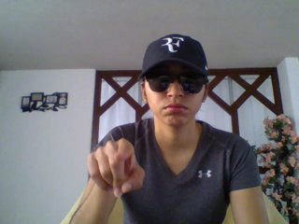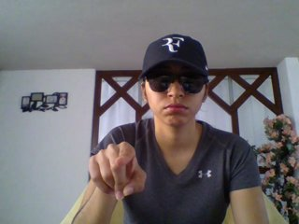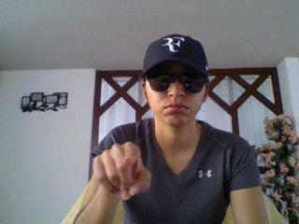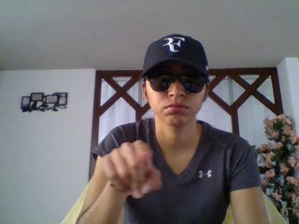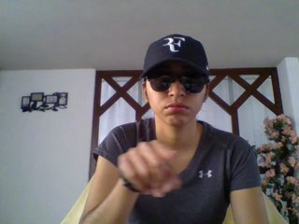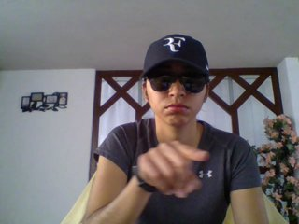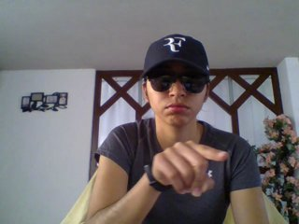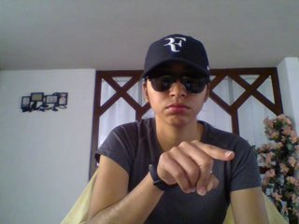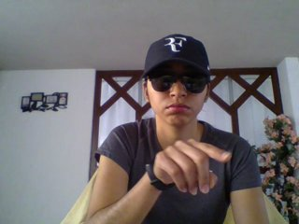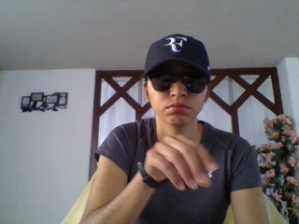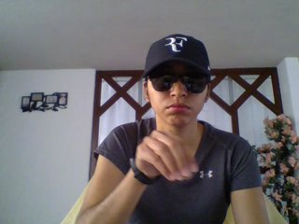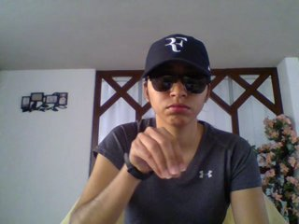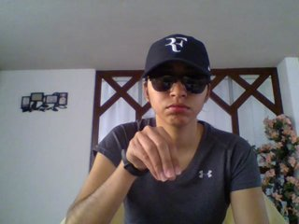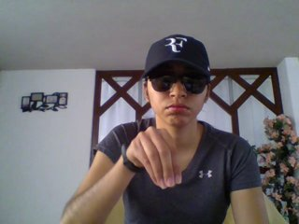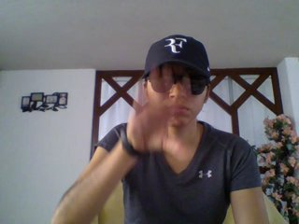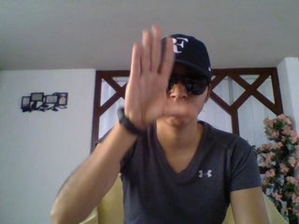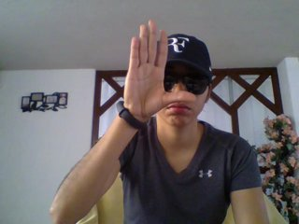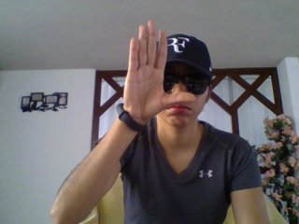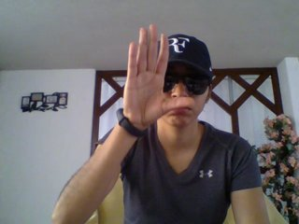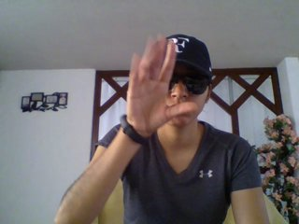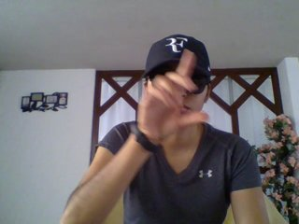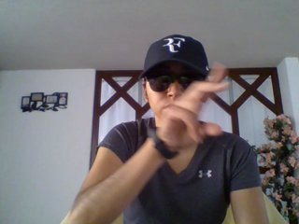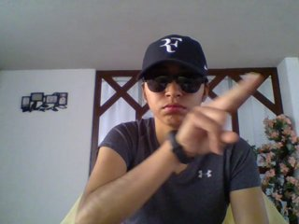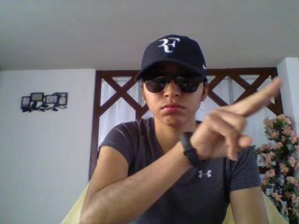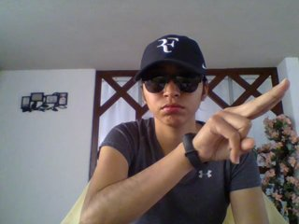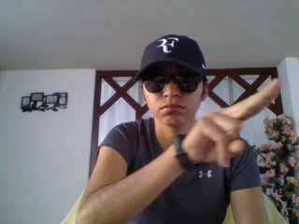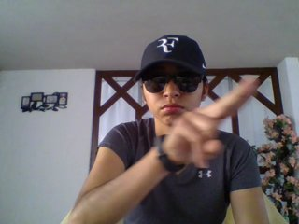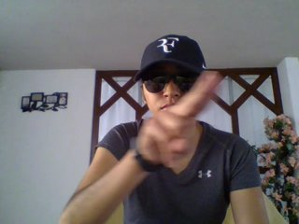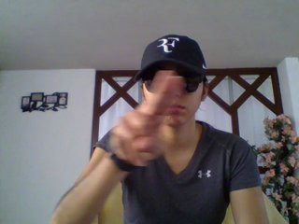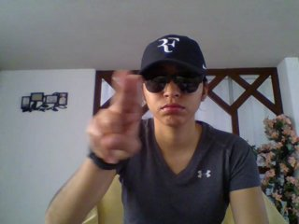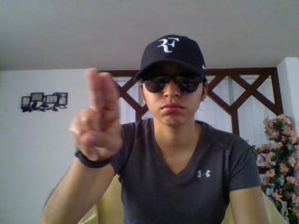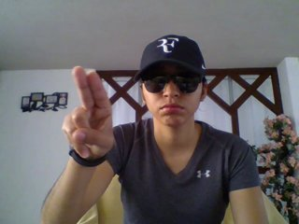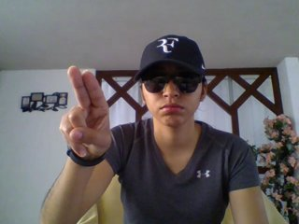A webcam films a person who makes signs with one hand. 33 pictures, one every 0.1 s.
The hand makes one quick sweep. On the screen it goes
upward.
0.0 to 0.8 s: Pointing with one finger.
0.9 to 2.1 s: On the screen the hand sweeps upward. The name of the sign: Throw up.
2.2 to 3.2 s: Pointing with two fingers.
